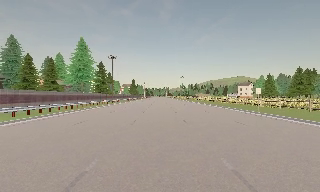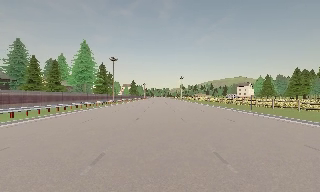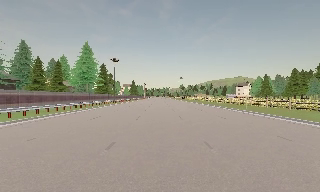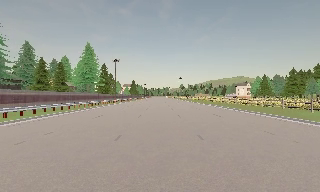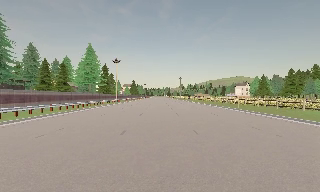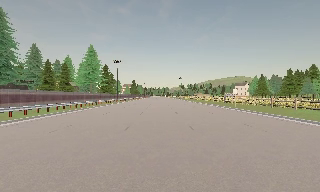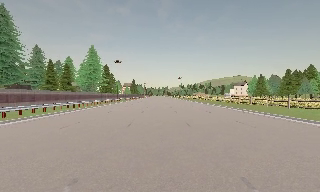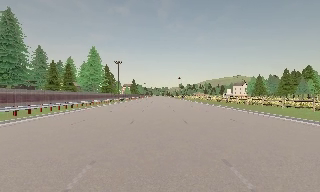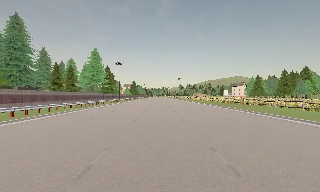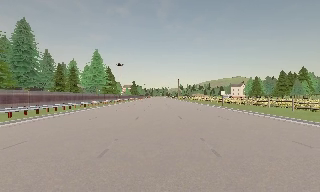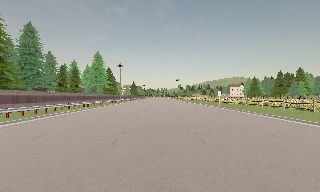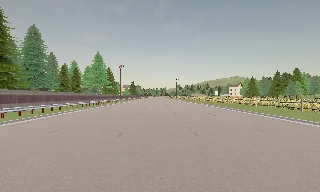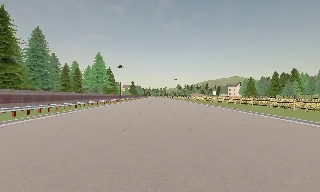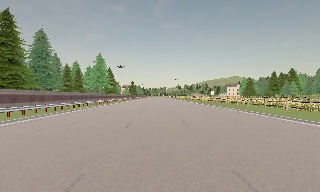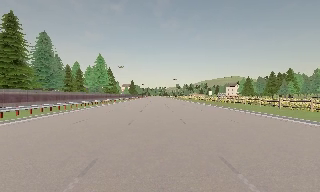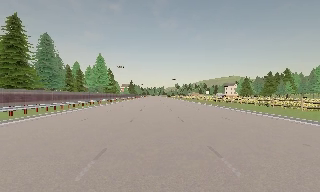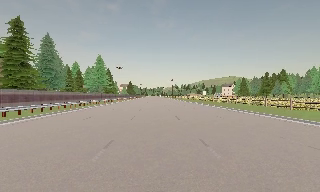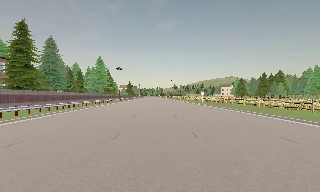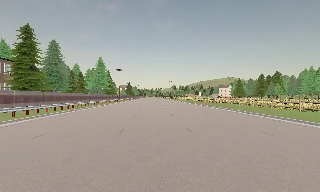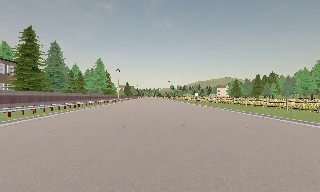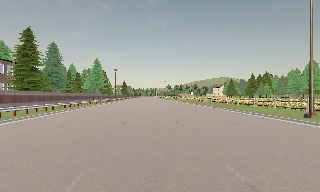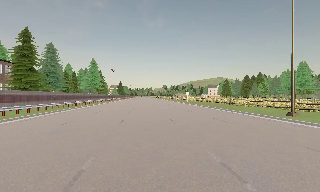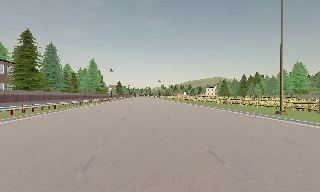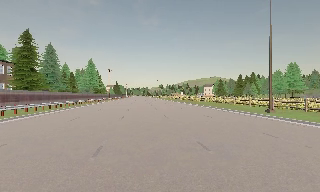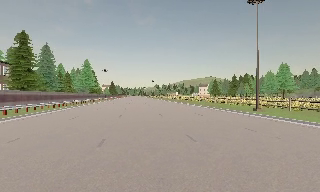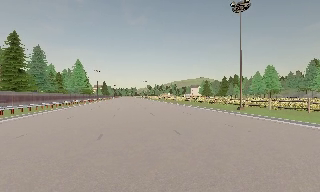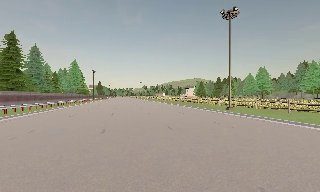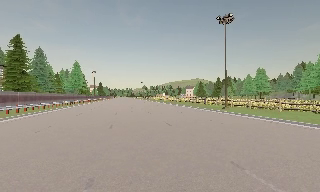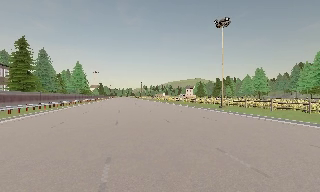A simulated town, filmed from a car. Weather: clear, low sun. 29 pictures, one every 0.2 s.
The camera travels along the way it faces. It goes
backward.
0.0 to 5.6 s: The scene slides to the left, as the camera pans about 15 degrees to its right. It travels backward, about 30 m, so what stands in front gets smaller.
The film runs backward here.
